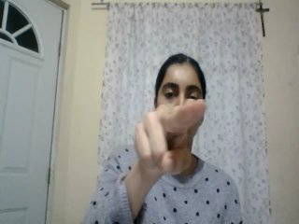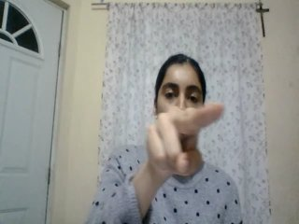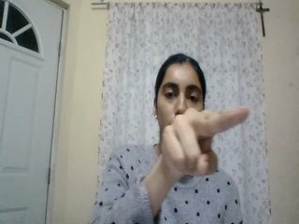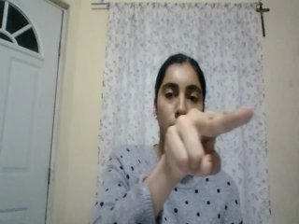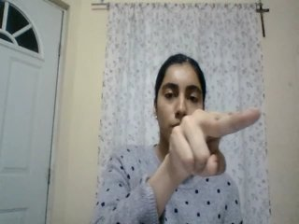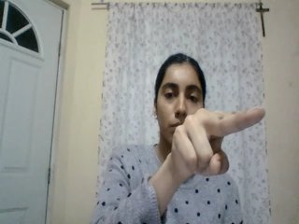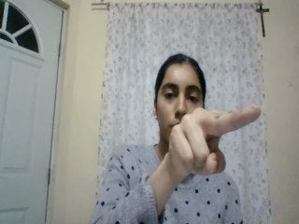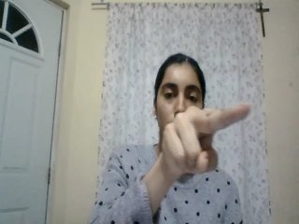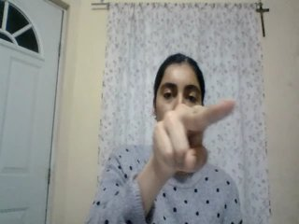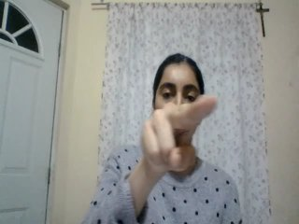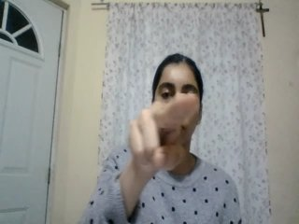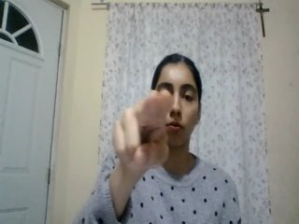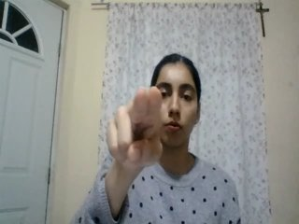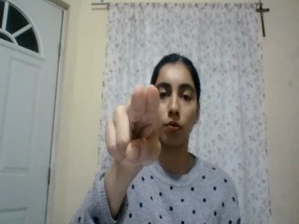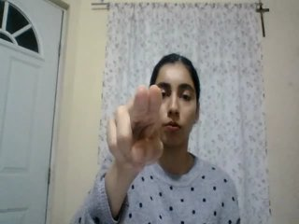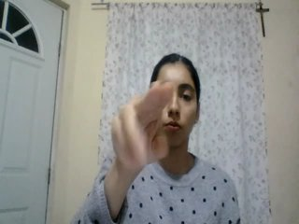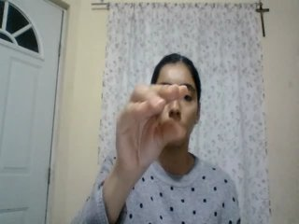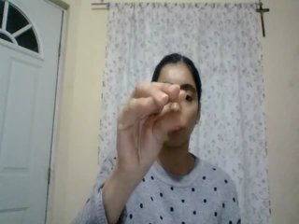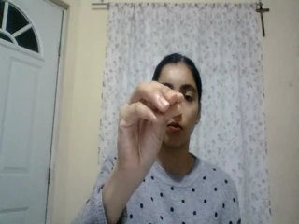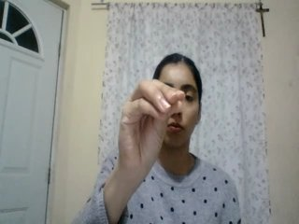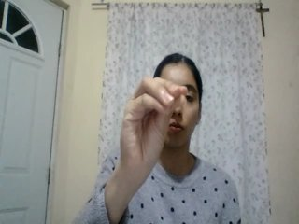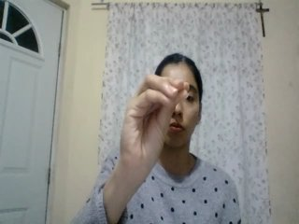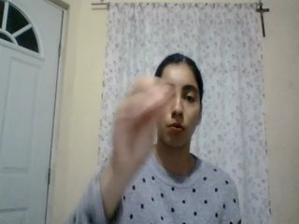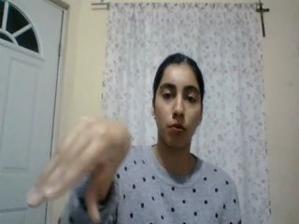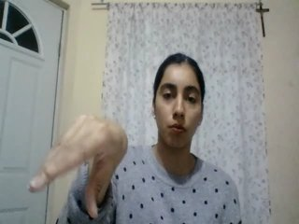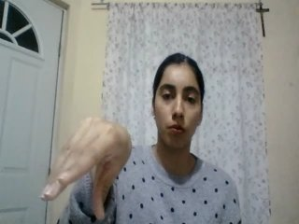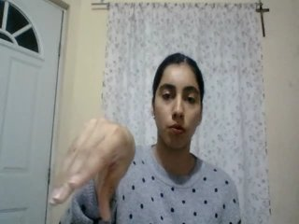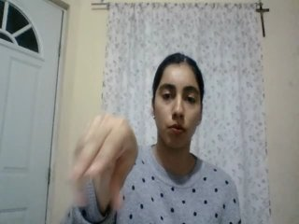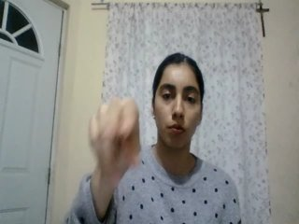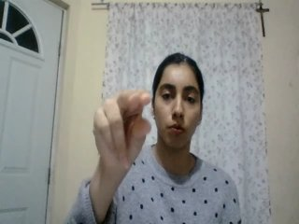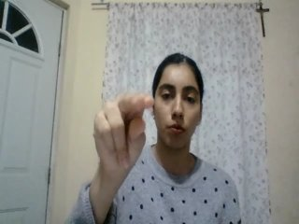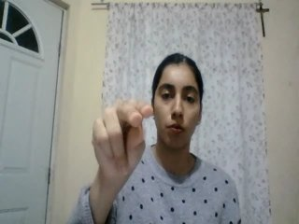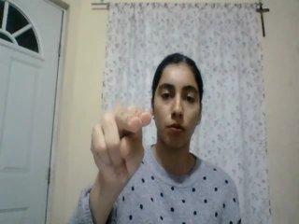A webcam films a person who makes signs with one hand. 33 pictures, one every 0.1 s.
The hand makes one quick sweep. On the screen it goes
to the left.
0.0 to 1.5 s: Pointing with two fingers.
1.6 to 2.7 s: On the screen the hand sweeps to the left. The name of the sign: Throw right.
2.8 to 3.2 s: Pointing with two fingers.
